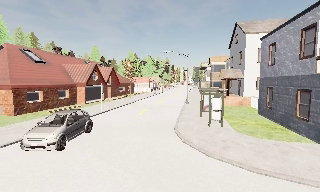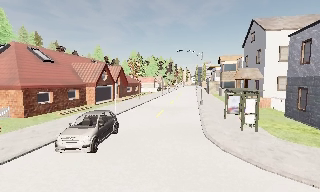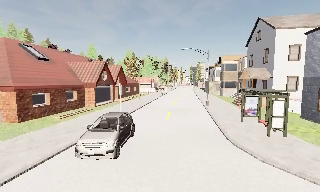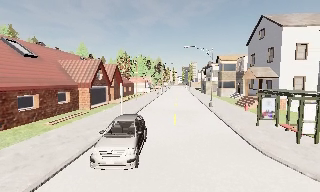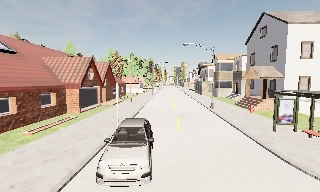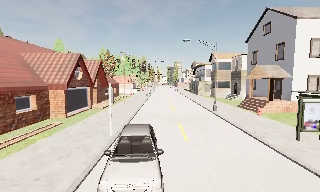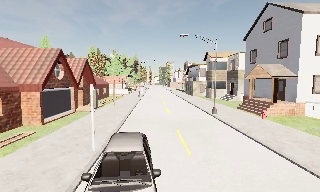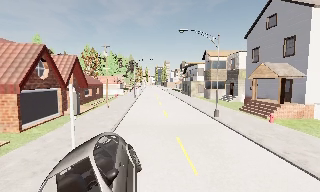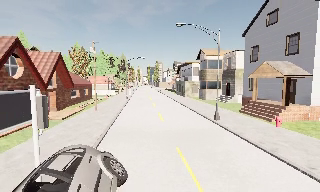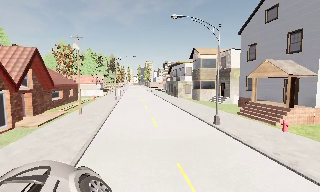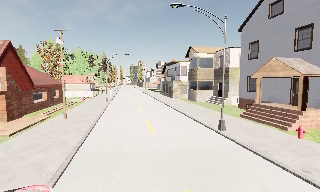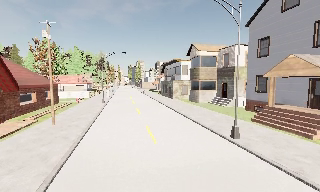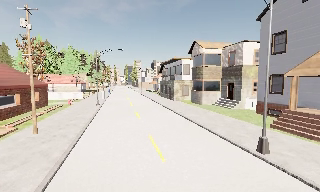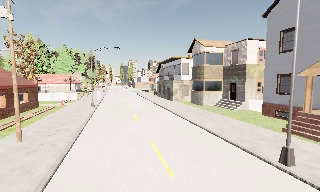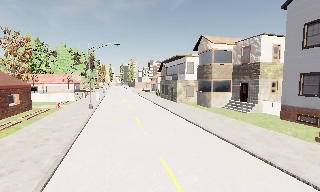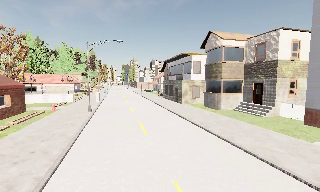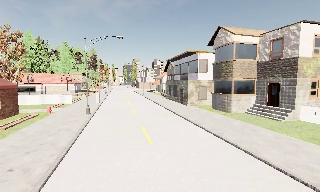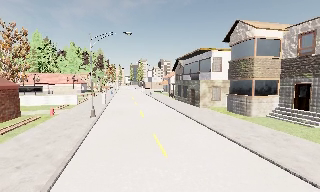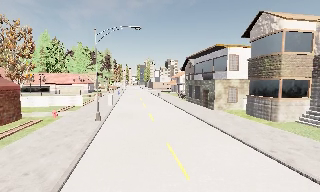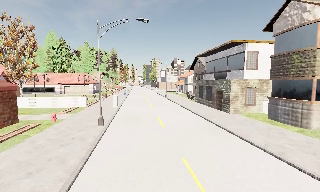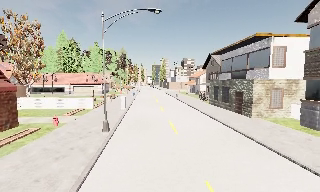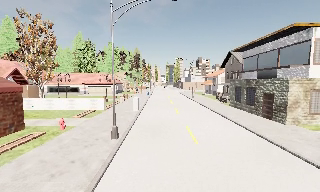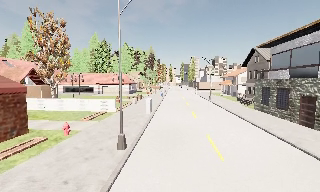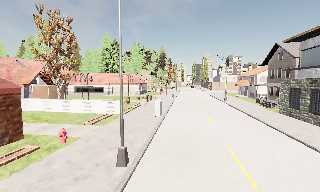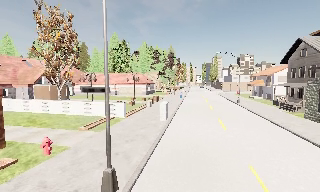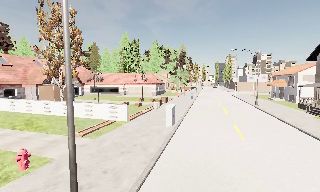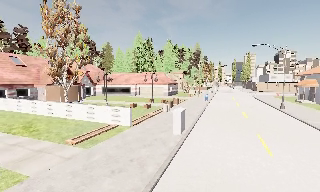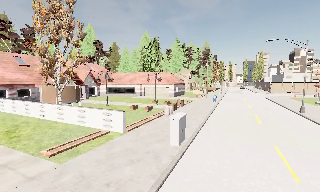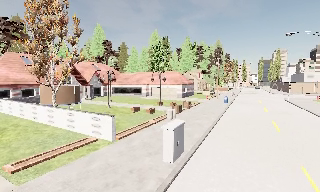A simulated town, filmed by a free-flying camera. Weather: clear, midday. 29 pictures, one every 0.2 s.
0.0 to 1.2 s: The camera pans to its right, which is clockwise from overhead, by about 15 degrees. It travels forward and to its left, about 11 m, so what stands in front looms larger.
1.2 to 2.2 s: The camera pans to its right, which is clockwise from overhead, by about 10 degrees. It travels forward, about 8 m, so what stands in front looms larger.
2.2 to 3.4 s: The camera travels forward, about 10 m, so what stands in front looms larger.
3.4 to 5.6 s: The scene slides to the right, as the camera pans about 40 degrees to its left. It travels forward, about 18 m.
The film runs backward here.
